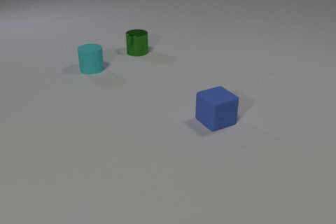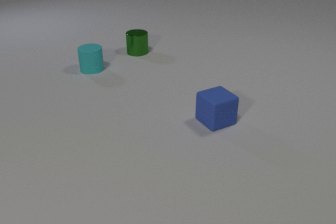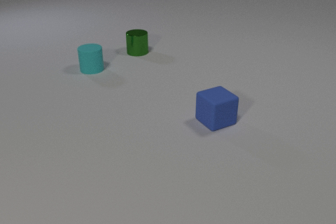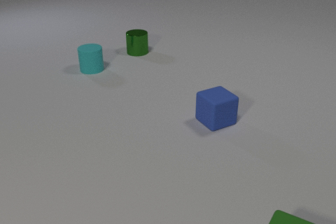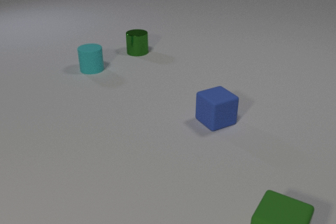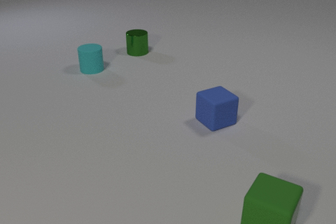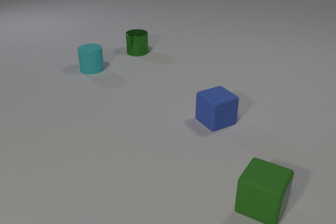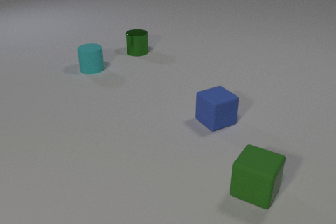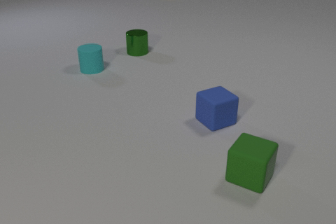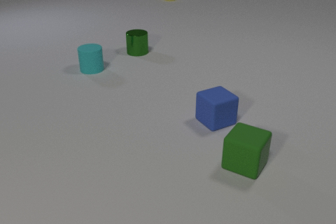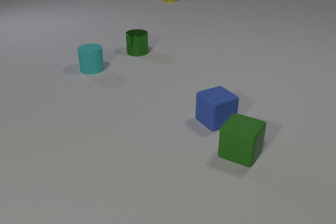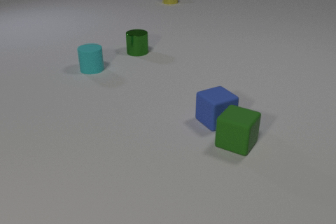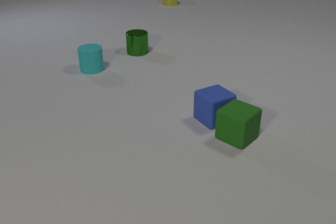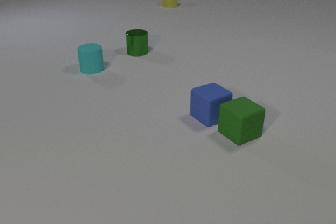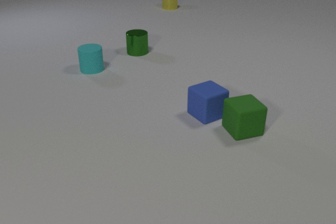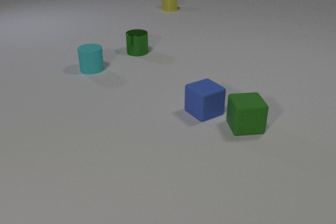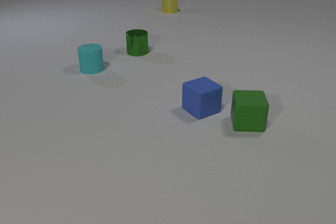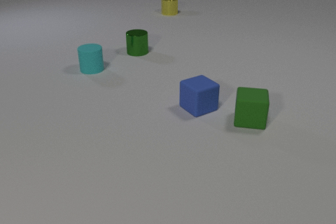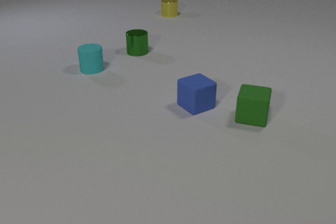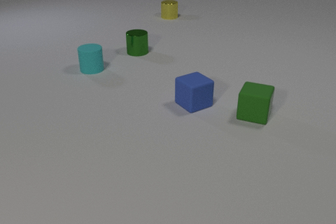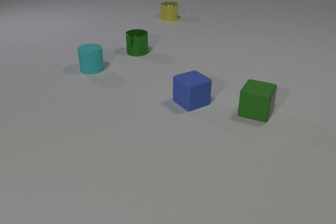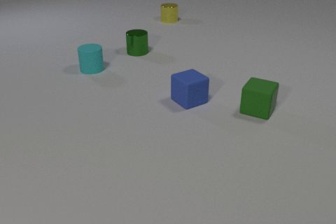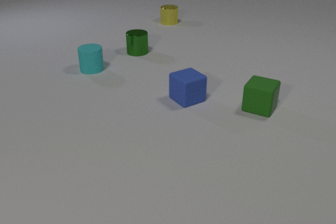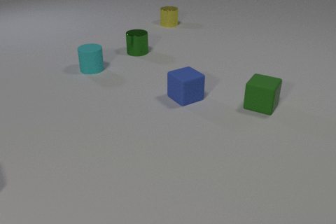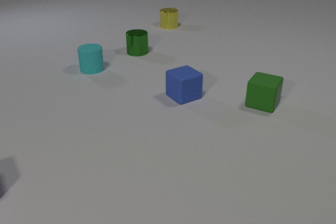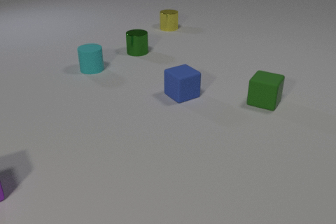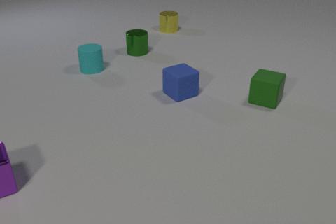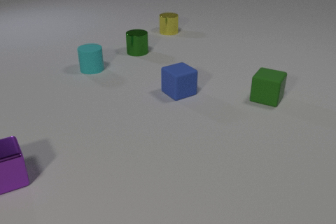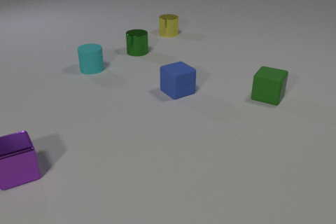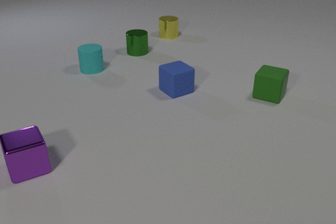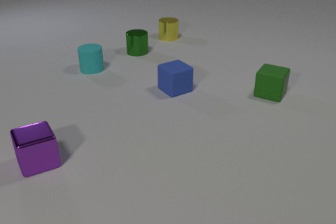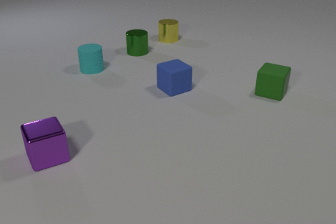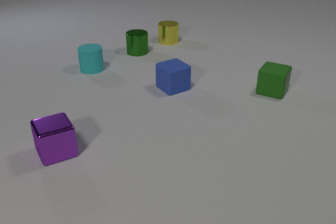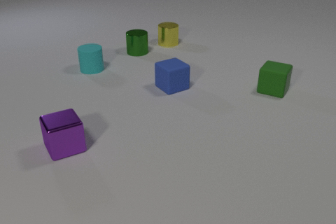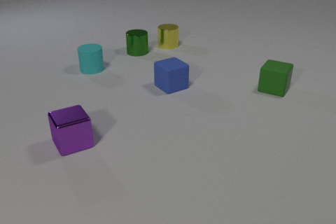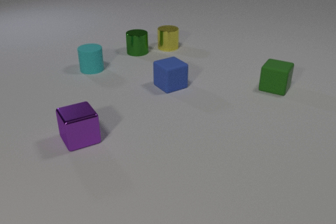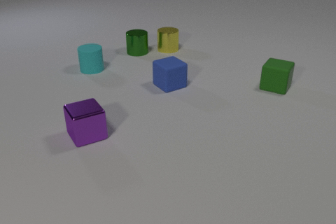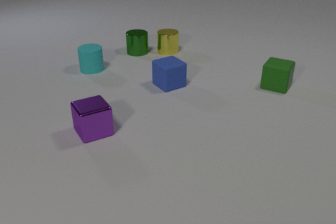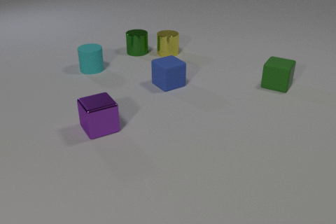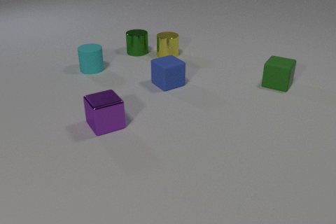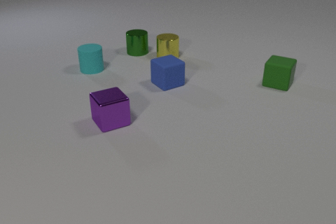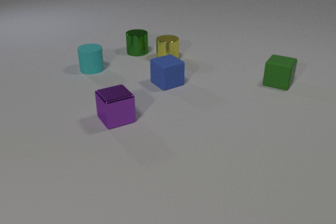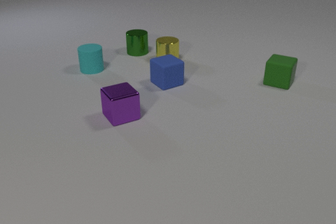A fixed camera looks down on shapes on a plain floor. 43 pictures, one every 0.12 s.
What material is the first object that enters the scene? rubber.
What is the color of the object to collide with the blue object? green.
Are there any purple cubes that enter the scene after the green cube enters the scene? yes.
0.00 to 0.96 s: The green rubber cube comes in at the bottom edge, slides away from the camera. The yellow metal cylinder comes in at the top edge, slides toward the camera.
0.96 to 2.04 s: The green rubber cube slides away from the camera, spins clockwise seen from above by about 75 degrees, its near face sliding to the left. The blue rubber cube slides away from the camera and to the left. The yellow metal cylinder slides toward the camera. The green rubber cube and the blue rubber cube collide.
2.04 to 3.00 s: The green rubber cube slides away from the camera. The blue rubber cube slides away from the camera and to the left. The yellow metal cylinder slides toward the camera.
3.00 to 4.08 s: The green rubber cube slides away from the camera. The blue rubber cube slides away from the camera and to the left. The yellow metal cylinder slides toward the camera. The purple metal cube slides to the right and away from the camera.
4.08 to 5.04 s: The green rubber cube slides away from the camera. The blue rubber cube slides away from the camera. The yellow metal cylinder slides toward the camera. The purple metal cube slides to the right and away from the camera.
